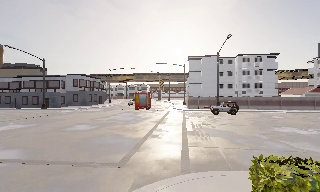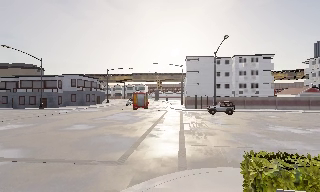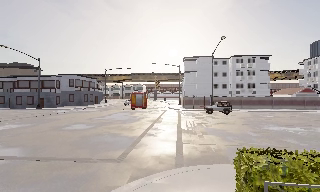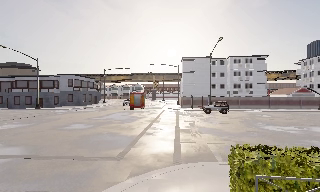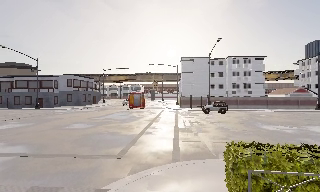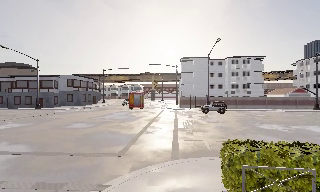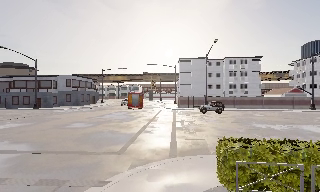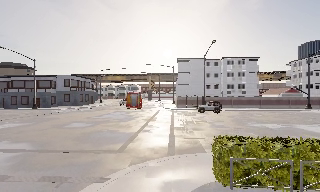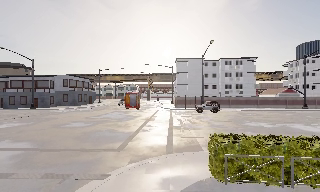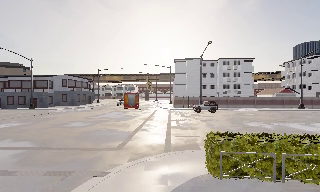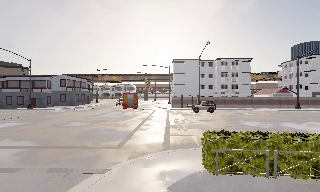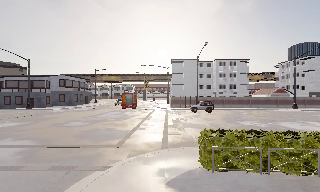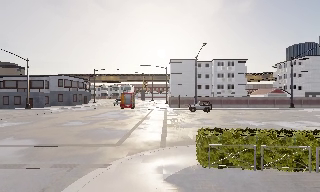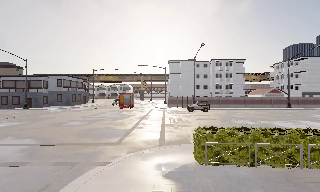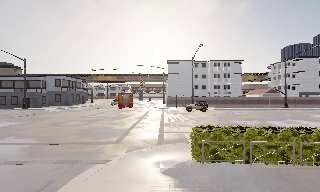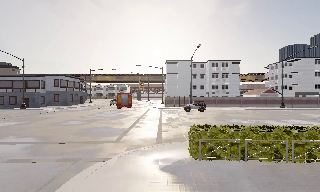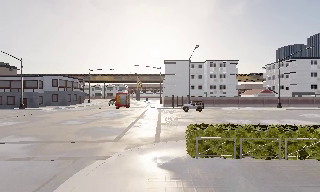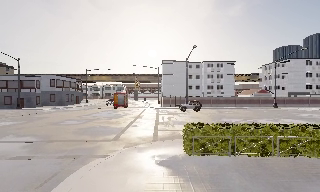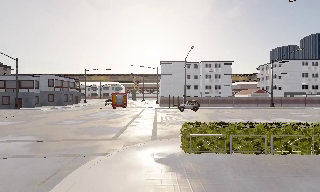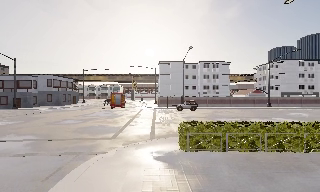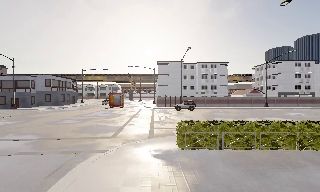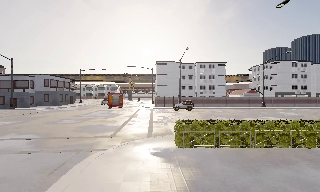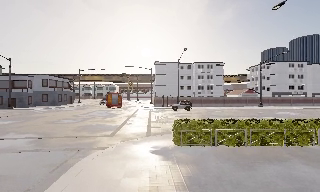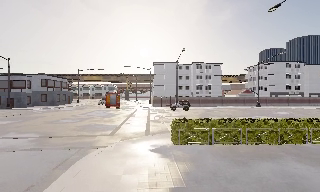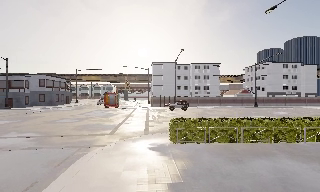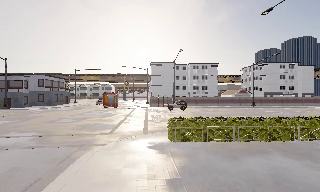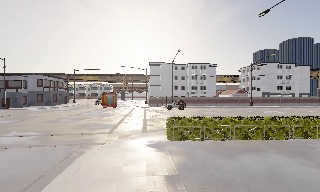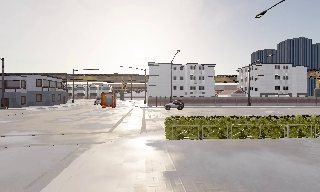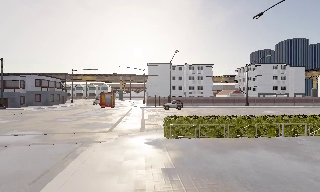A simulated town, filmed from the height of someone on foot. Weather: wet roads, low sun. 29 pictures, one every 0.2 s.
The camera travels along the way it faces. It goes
backward.
0.0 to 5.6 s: The camera swings to its right by about 15 degrees, and the scene slides to the left. It travels backward, about 6 m, so what stands in front gets smaller.
The film runs backward here.
